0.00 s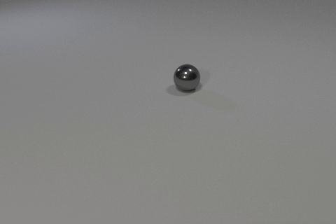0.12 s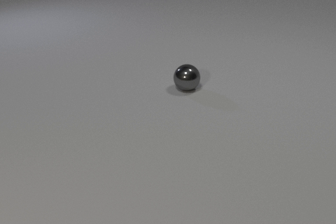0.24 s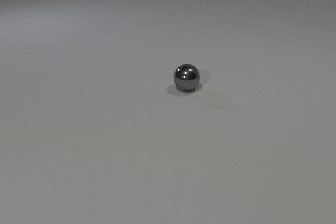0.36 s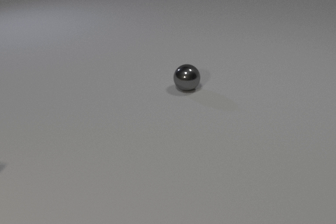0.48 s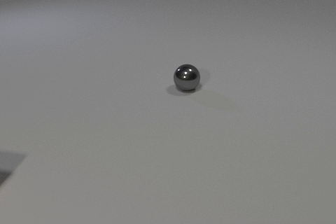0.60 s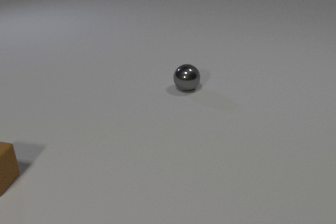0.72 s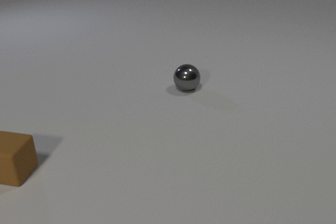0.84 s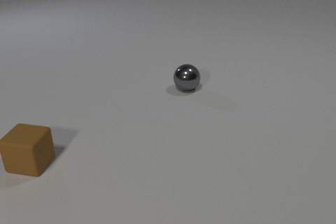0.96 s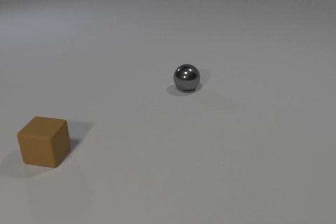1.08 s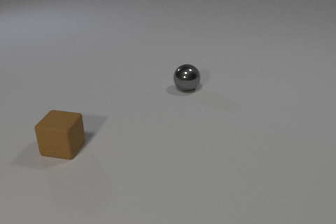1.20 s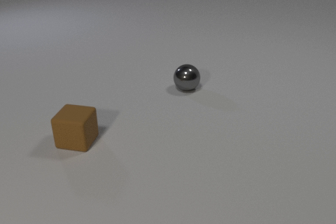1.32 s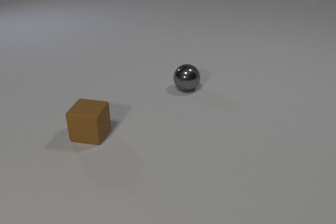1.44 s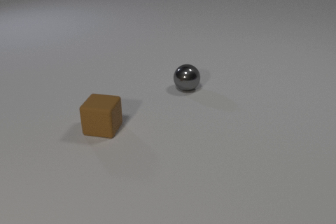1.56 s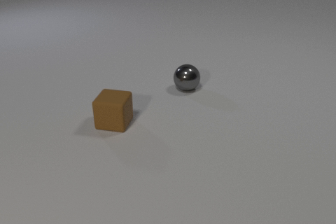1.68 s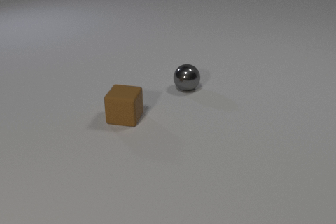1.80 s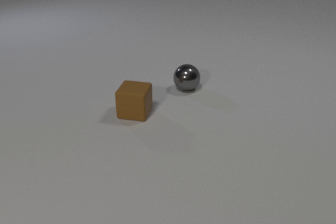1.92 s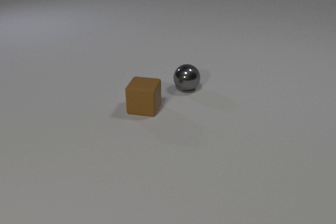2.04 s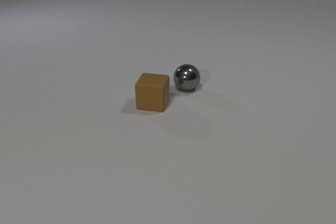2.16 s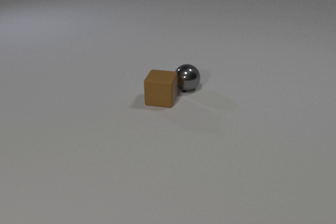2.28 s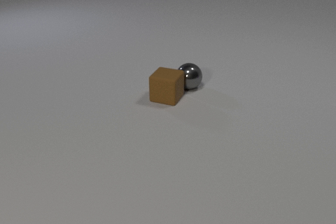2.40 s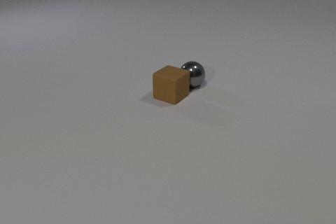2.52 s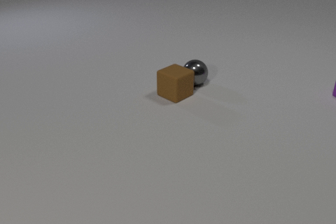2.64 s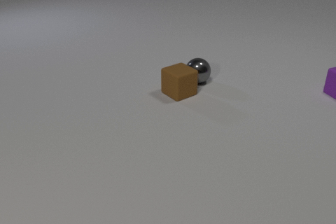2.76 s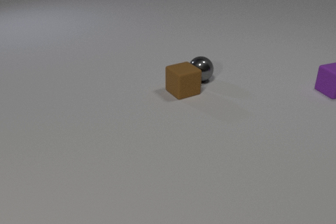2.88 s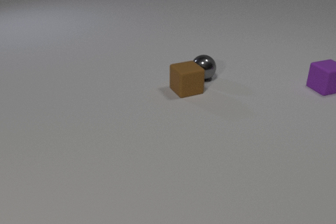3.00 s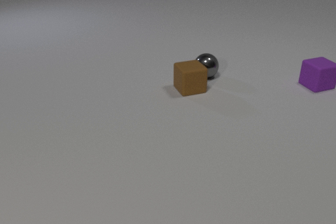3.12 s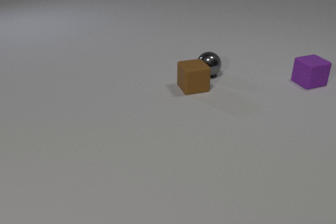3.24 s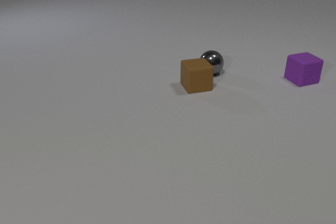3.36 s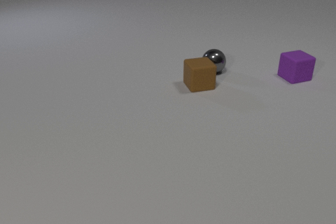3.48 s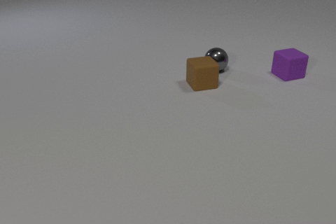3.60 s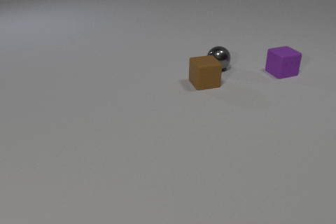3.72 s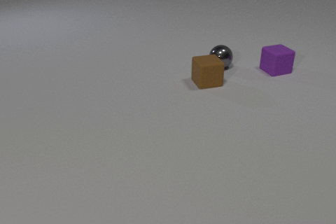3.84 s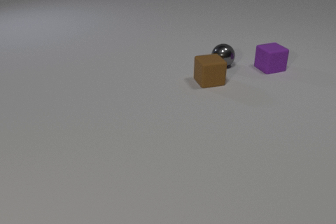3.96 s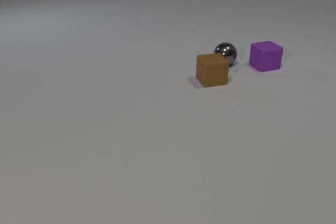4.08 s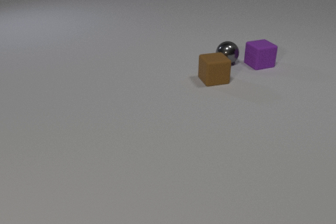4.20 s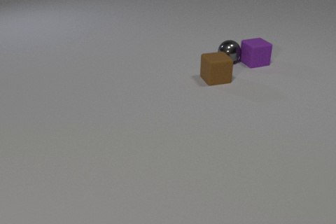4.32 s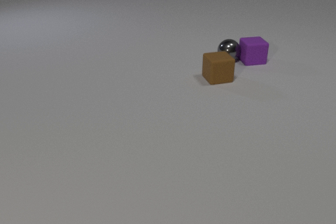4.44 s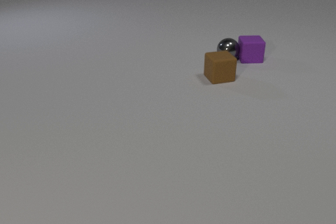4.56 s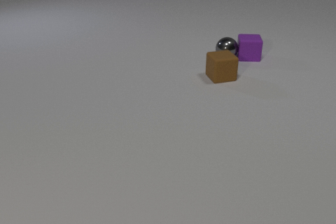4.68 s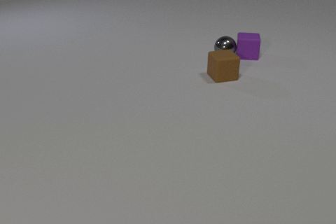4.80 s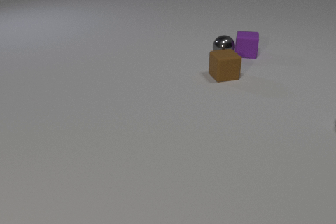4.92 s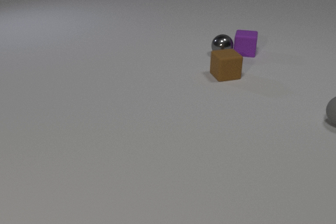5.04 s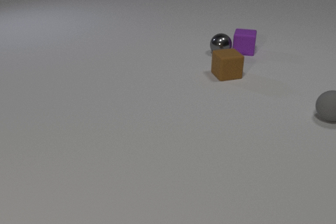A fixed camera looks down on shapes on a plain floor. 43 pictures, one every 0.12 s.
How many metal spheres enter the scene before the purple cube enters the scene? 0.
What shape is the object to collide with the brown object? sphere.
What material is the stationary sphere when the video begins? metal.
0.00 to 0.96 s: The brown rubber cube comes in at the left edge, slides to the right and away from the camera.
0.96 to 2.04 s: The brown rubber cube slides to the right and away from the camera.
2.04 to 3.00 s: The brown rubber cube slides to the right and away from the camera, spins clockwise seen from above by about 60 degrees, its near face sliding to the left. The gray metal sphere rolls away from the camera and to the right. The purple rubber cube comes in at the right edge, slides to the left and away from the camera. The brown rubber cube and the gray metal sphere collide.
3.00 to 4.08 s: The brown rubber cube slides to the right and away from the camera. The gray metal sphere rolls away from the camera and to the right. The purple rubber cube slides to the left and away from the camera.
4.08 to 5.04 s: The brown rubber cube slides away from the camera and to the right. The gray metal sphere rolls away from the camera. The gray rubber sphere comes in at the right edge, rolls to the left and away from the camera. The purple rubber cube slides away from the camera and to the left, spins so that its near face slides to the left, clockwise seen from above. The gray metal sphere and the purple rubber cube collide.
